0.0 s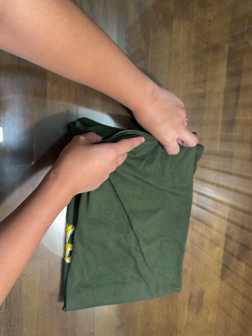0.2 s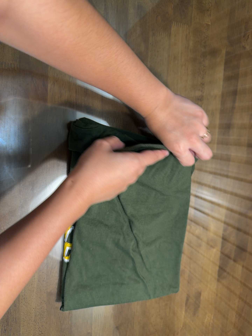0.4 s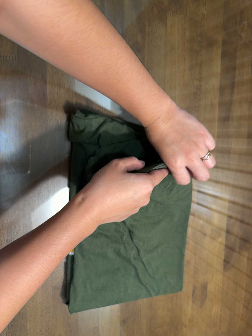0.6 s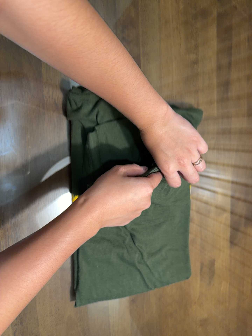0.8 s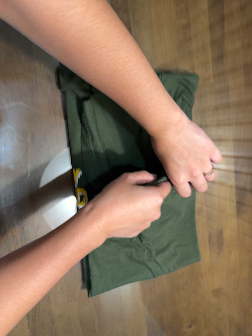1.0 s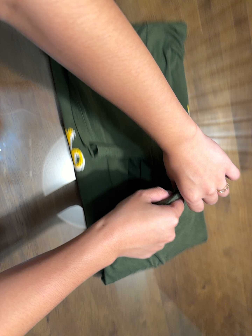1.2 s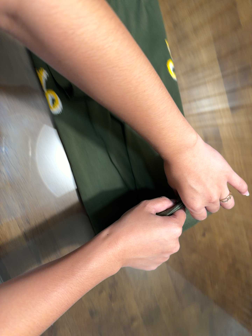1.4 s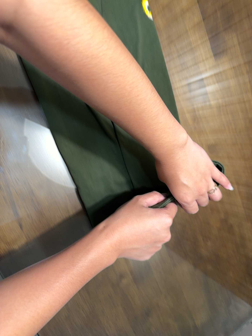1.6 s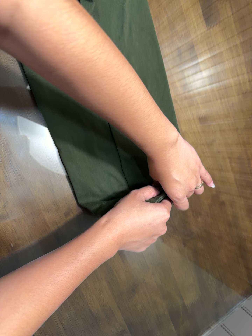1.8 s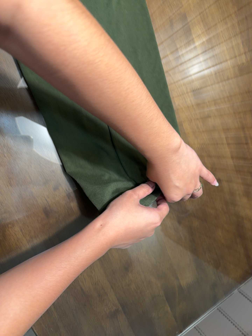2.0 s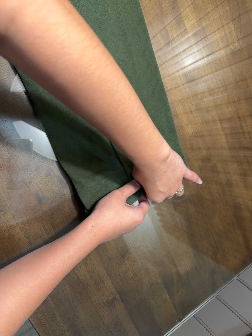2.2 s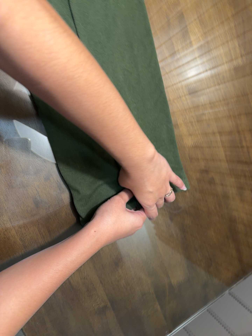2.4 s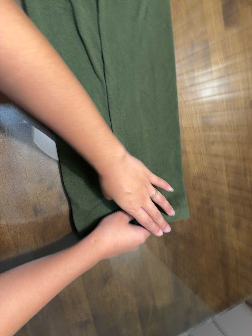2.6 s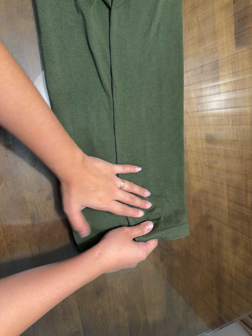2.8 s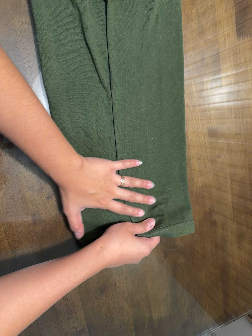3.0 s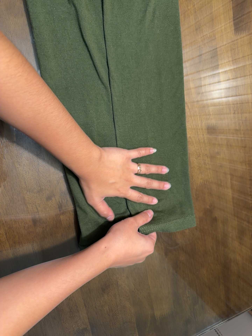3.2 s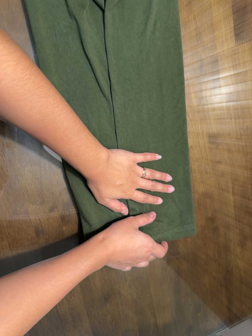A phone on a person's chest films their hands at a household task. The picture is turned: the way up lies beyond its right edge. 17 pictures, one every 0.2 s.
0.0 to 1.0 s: The camera travels toward the bottom of its view, about 16 cm, so close, fixed things drift upward. It rolls about its line of sight by about 15 degrees, and the scene rotates counterclockwise.
1.0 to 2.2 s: The camera travels toward the bottom of its view and to its right, about 32 cm, so close, fixed things drift upward.
2.2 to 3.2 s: The camera travels toward the top of its view, about 7 cm, so close, fixed things drift downward. It rolls about its line of sight by about 10 degrees, and the scene rotates clockwise.
The film runs backward here.
